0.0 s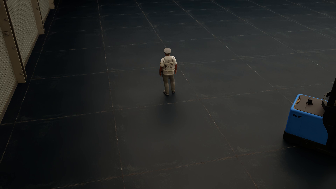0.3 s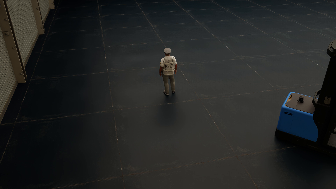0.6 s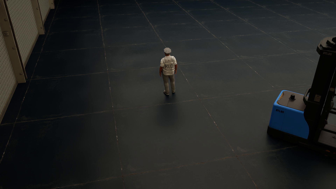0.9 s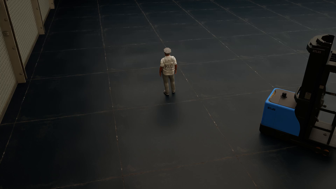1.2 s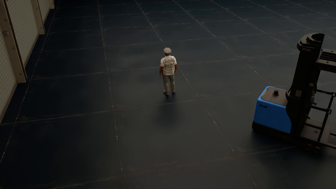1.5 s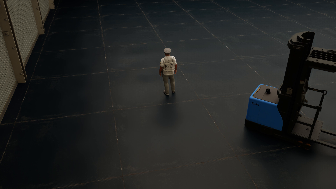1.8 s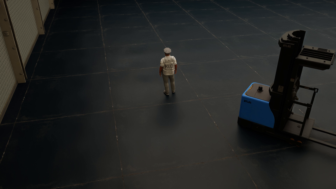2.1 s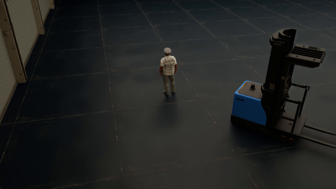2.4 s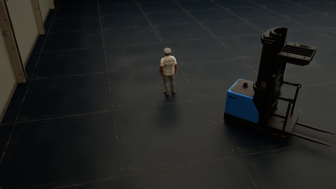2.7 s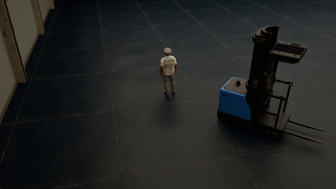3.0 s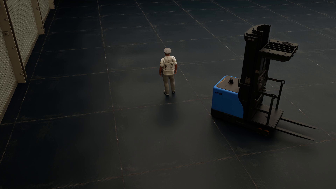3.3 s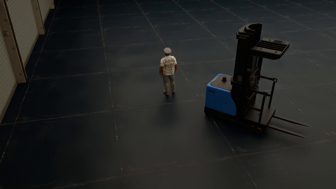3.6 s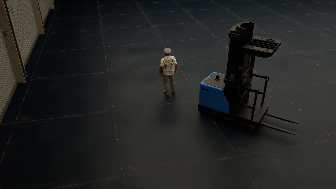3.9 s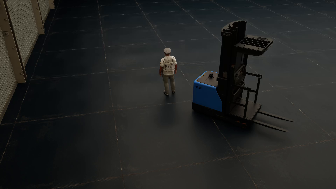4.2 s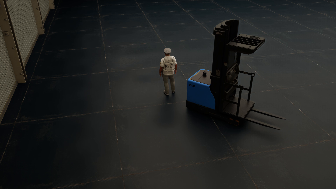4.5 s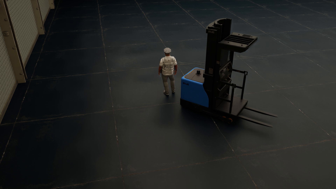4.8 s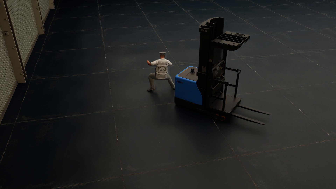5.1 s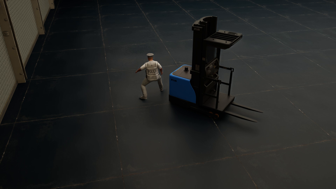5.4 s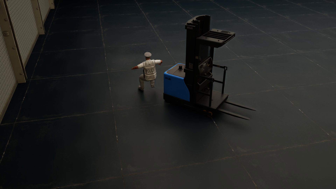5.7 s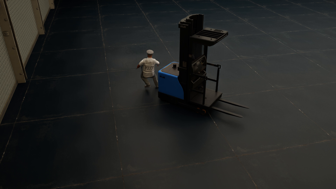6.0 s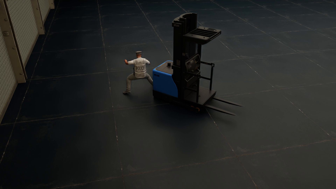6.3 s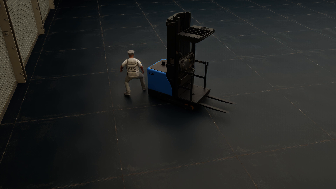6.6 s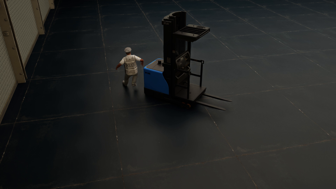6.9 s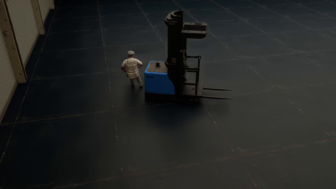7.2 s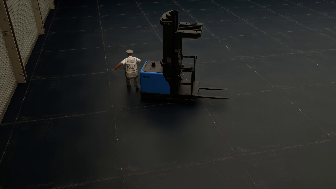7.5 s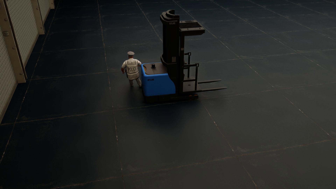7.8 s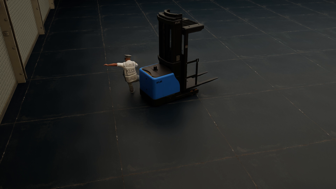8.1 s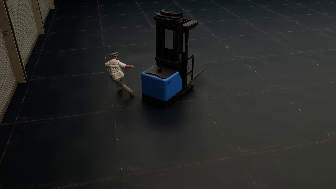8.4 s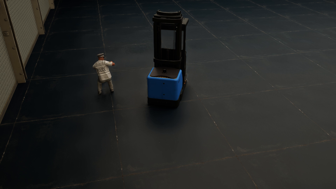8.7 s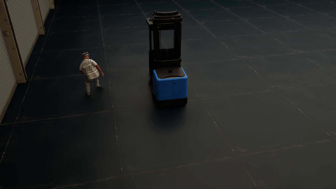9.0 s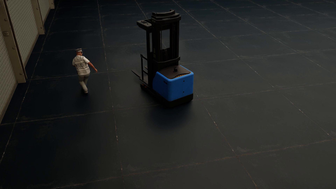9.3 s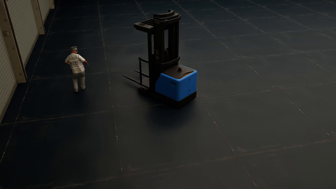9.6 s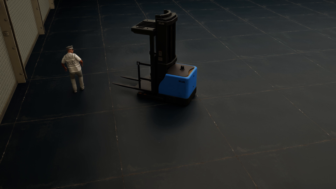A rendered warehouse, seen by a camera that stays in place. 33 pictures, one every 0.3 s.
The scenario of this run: Near miss between a forklift and a person.
